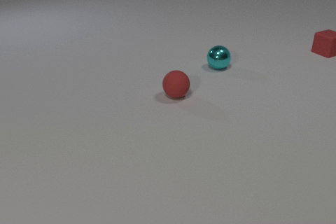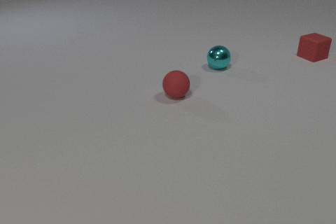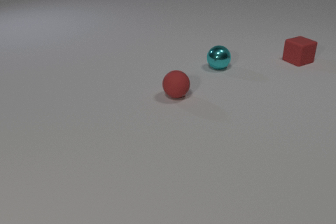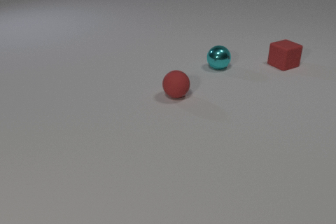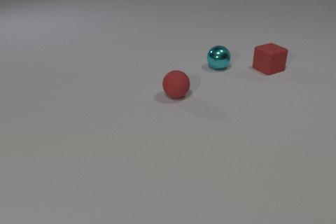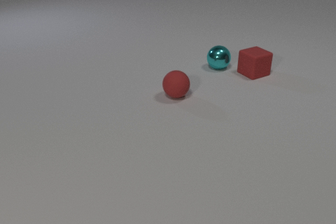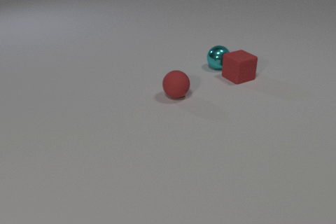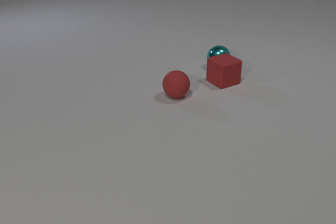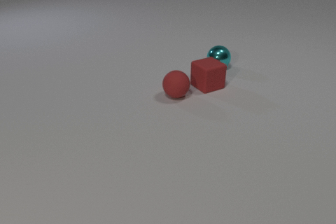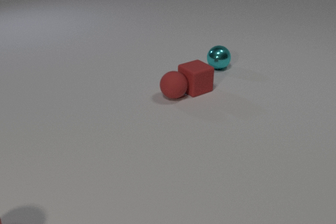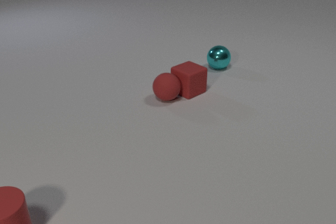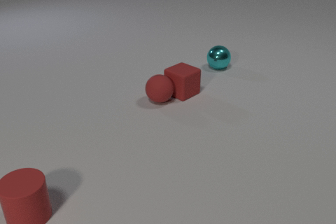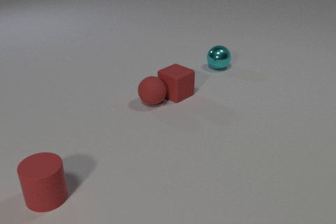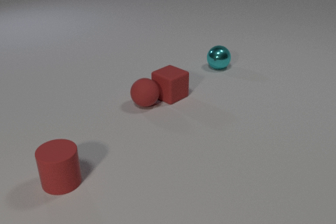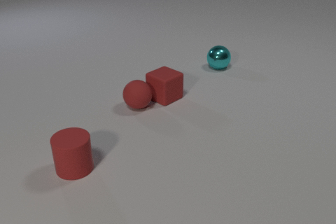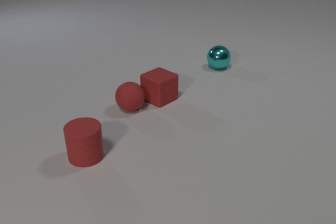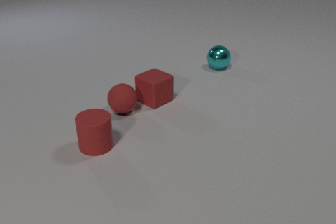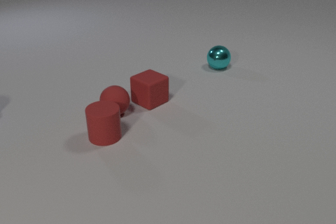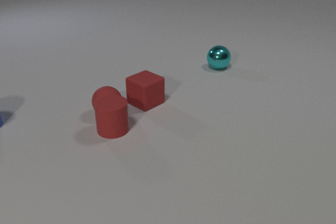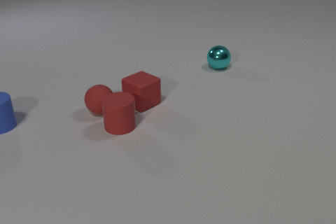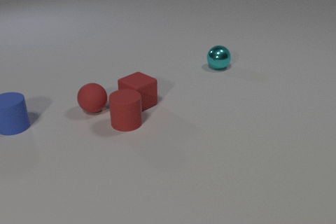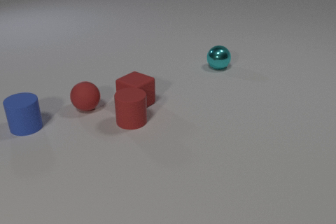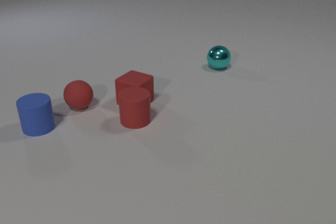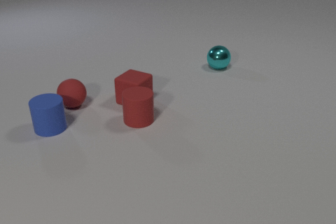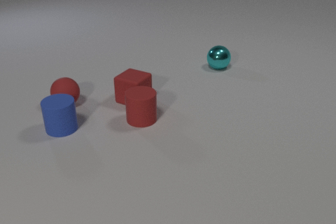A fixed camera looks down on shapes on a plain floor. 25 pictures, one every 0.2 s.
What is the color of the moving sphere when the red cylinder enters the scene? red.
What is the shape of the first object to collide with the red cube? sphere.
How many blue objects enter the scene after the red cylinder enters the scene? 1.
0.0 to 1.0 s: The red rubber cube slides toward the camera and to the left.
1.0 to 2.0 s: The red rubber cube slides to the left and toward the camera. The red rubber sphere rolls to the left and toward the camera. The red rubber cylinder comes in at the bottom edge, slides to the right and away from the camera. The red rubber cube and the red rubber sphere collide.
2.0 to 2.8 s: The red rubber cube slides to the left and toward the camera. The red rubber sphere rolls to the left and toward the camera. The red rubber cylinder slides away from the camera and to the right.
2.8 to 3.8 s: The red rubber cube slides to the left and toward the camera. The red rubber sphere rolls to the left. The blue rubber cylinder comes in at the left edge, slides to the right and toward the camera. The red rubber cylinder slides away from the camera and to the right. The red rubber sphere and the red rubber cylinder collide.
3.8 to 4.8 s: The red rubber cube slides to the left and away from the camera. The red rubber sphere rolls to the left and away from the camera. The blue rubber cylinder slides to the right and toward the camera. The red rubber cylinder slides to the right and away from the camera. The red rubber cube and the red rubber cylinder collide.
